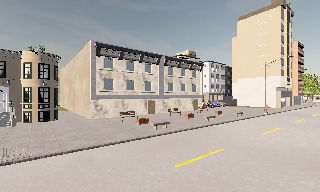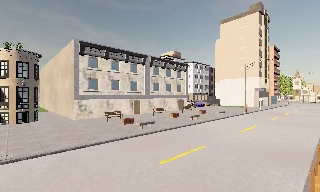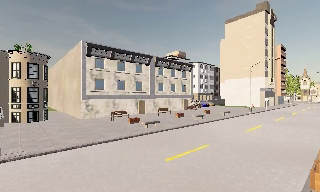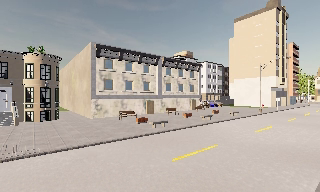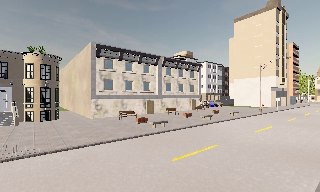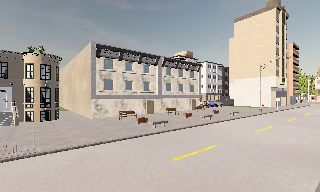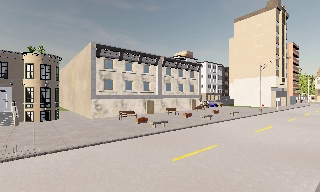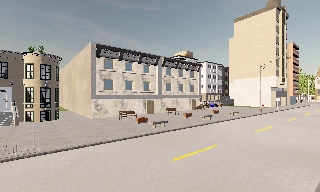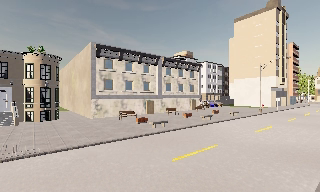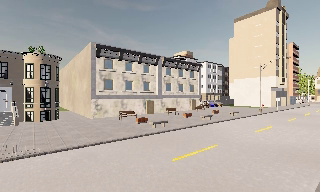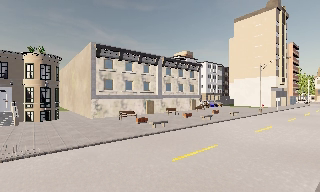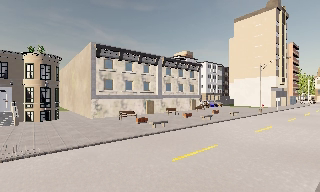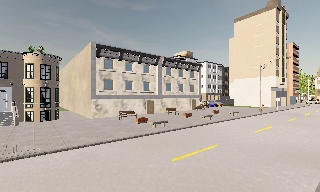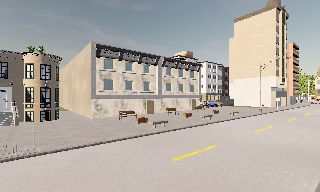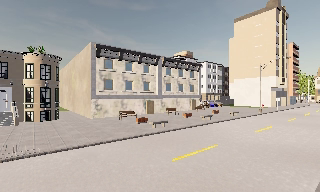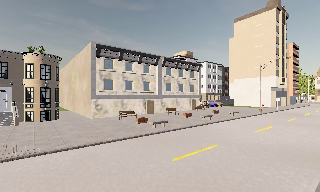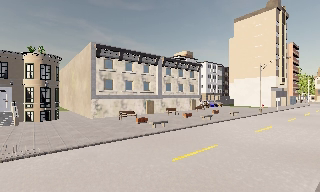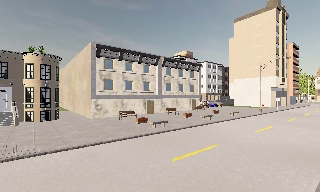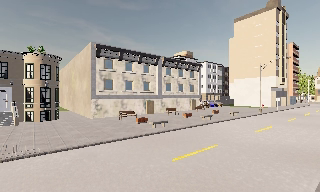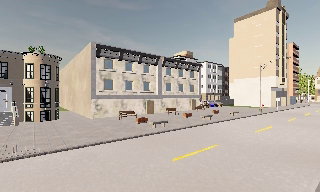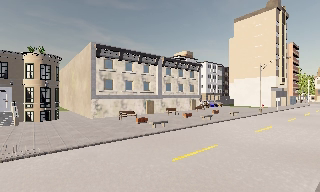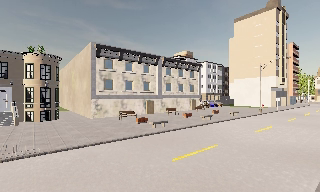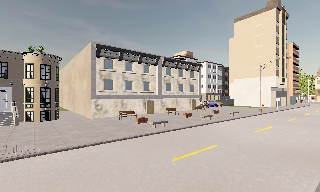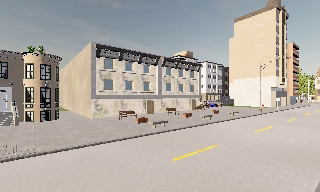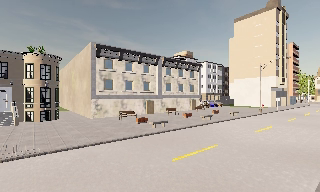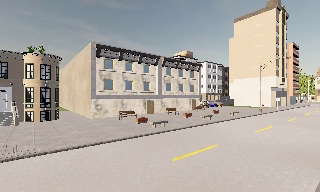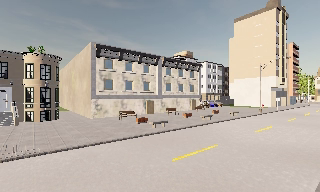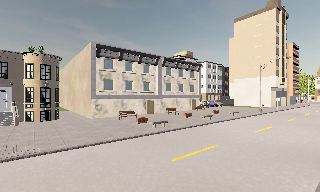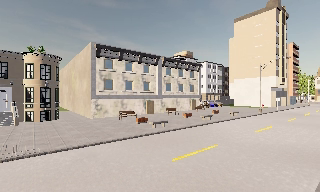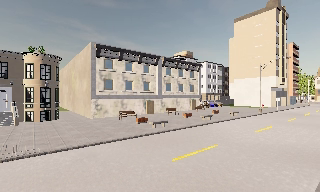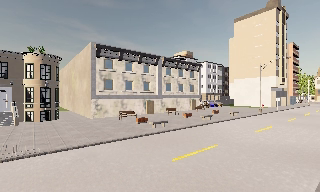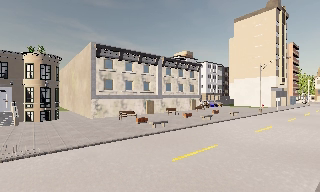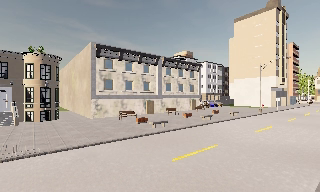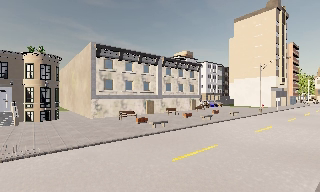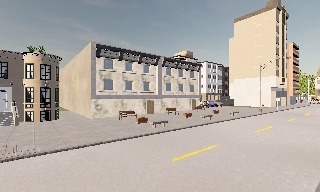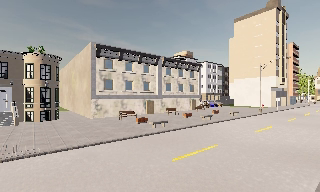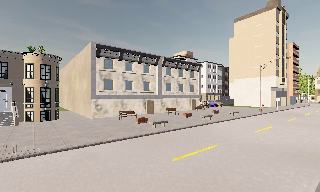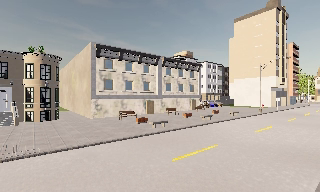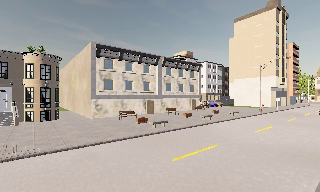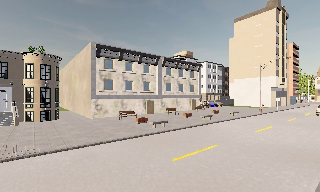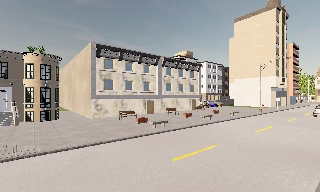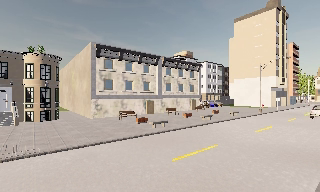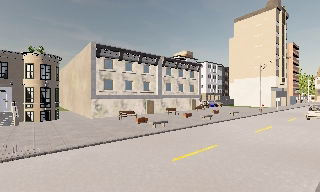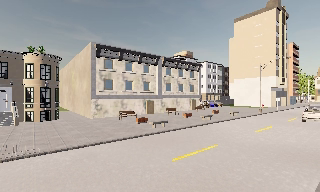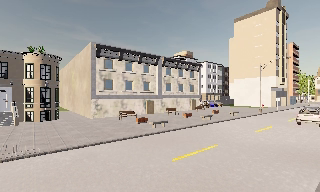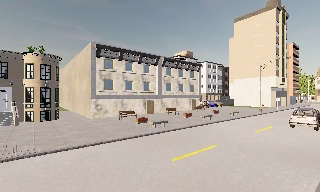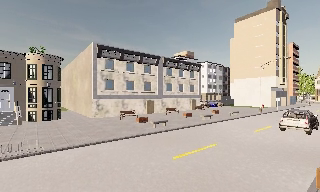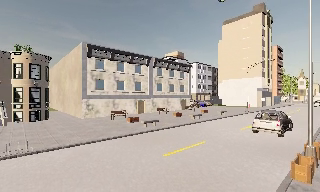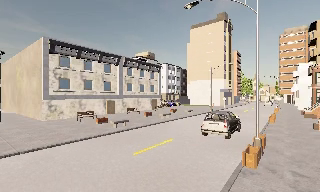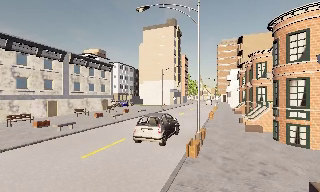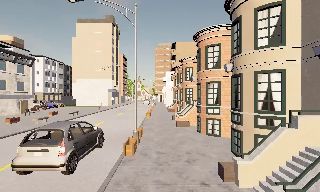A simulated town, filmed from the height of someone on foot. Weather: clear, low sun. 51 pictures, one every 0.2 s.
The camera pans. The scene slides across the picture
to the left.
The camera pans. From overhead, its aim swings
clockwise.
0.0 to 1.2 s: The camera travels backward, about 0.5 m, so what stands in front gets smaller. It loses speed.
1.2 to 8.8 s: The camera keeps its place and its aim.
8.8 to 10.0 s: The camera pans to its right, which is clockwise from overhead, by about 50 degrees. It travels backward, about 1 m.
The film runs backward here.
